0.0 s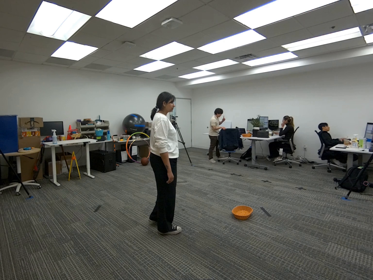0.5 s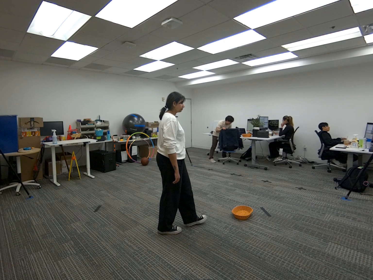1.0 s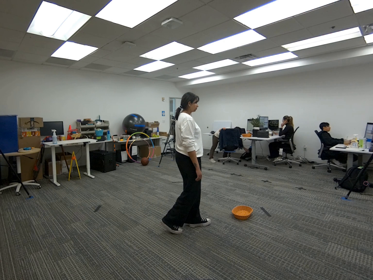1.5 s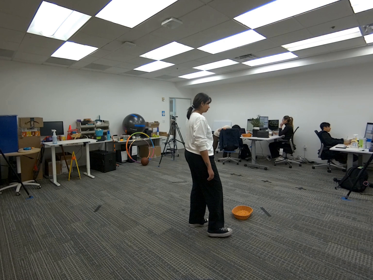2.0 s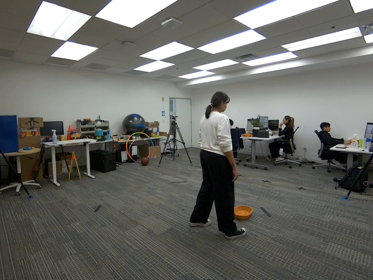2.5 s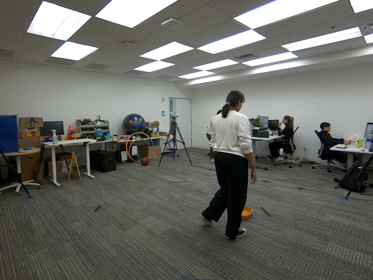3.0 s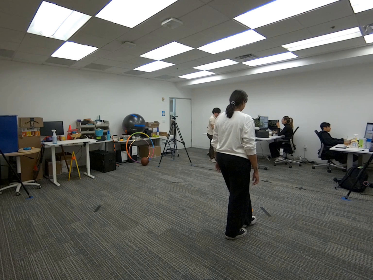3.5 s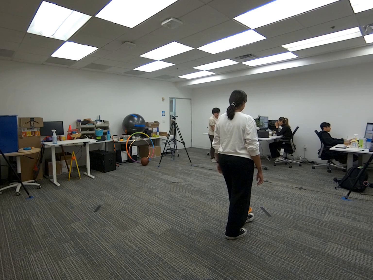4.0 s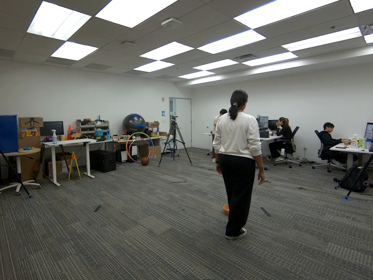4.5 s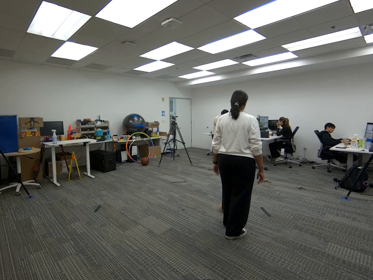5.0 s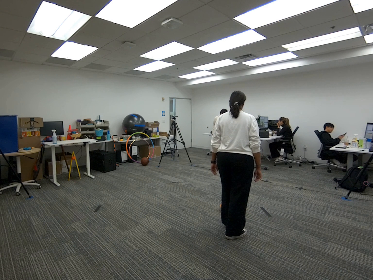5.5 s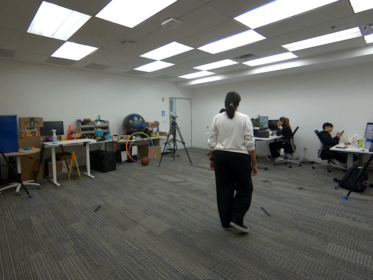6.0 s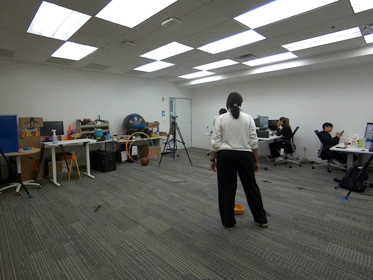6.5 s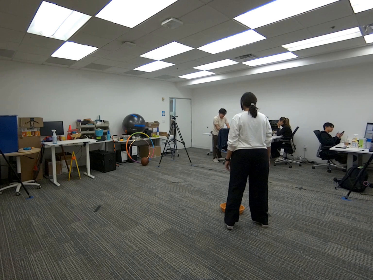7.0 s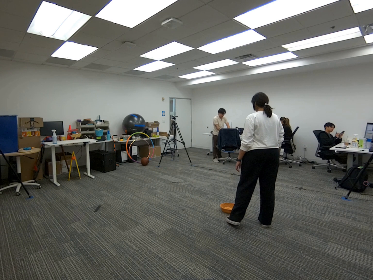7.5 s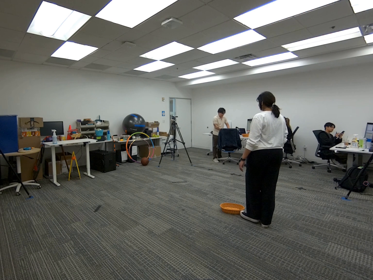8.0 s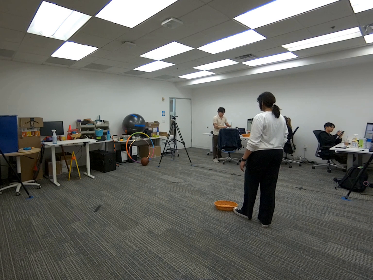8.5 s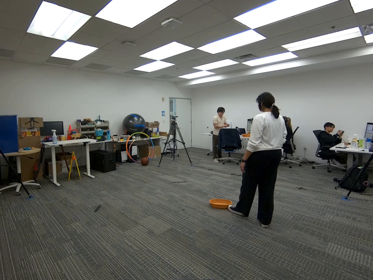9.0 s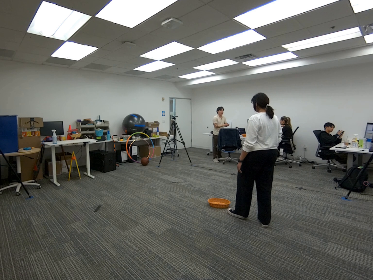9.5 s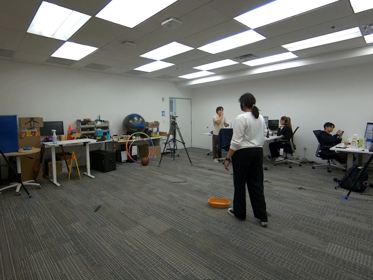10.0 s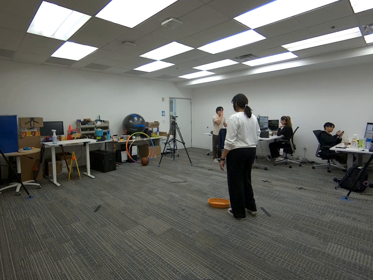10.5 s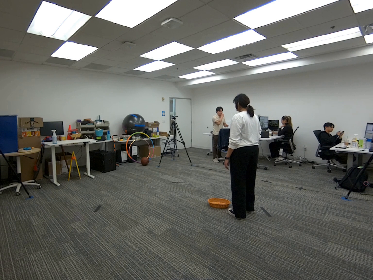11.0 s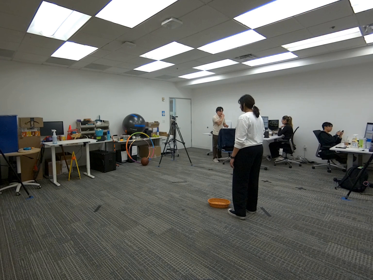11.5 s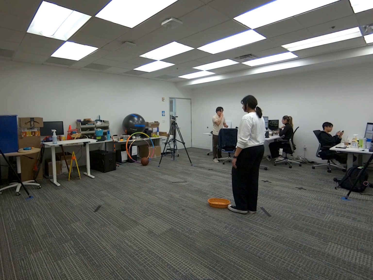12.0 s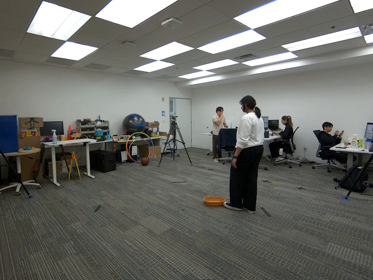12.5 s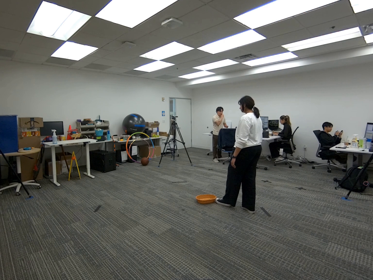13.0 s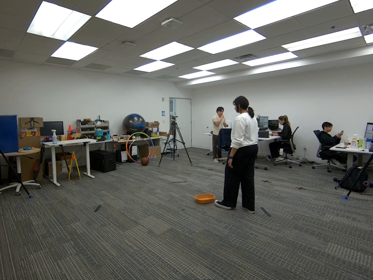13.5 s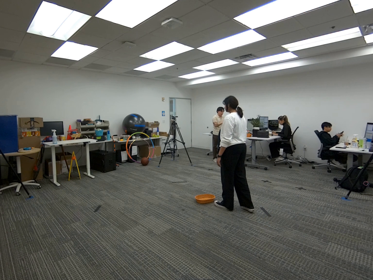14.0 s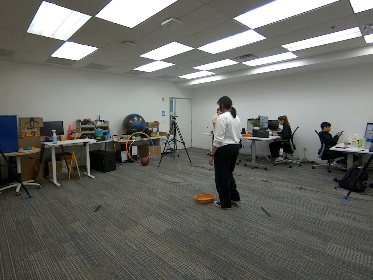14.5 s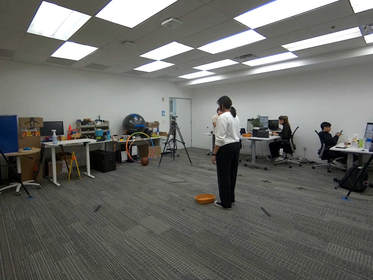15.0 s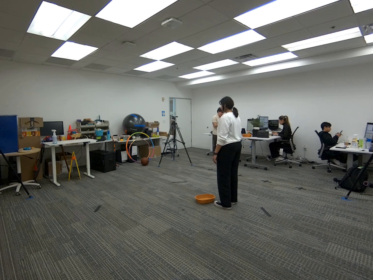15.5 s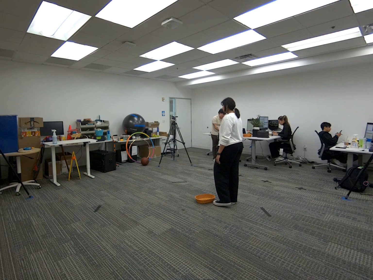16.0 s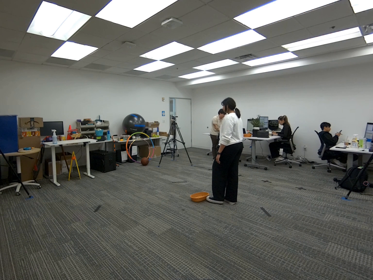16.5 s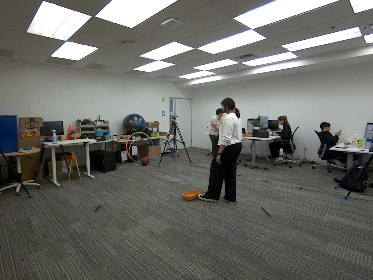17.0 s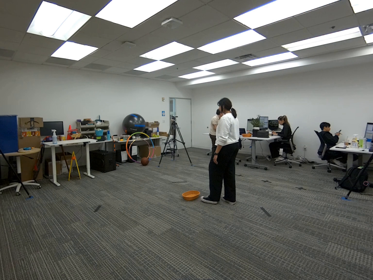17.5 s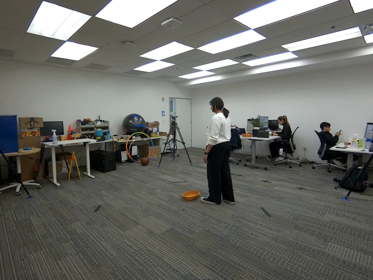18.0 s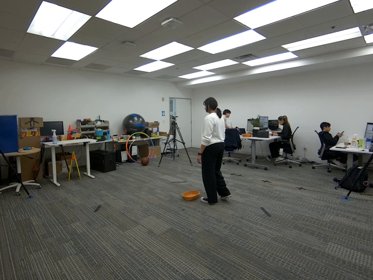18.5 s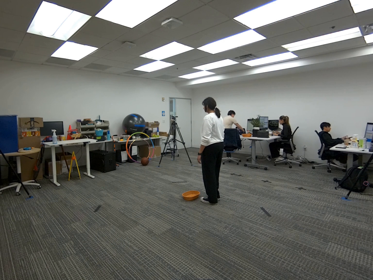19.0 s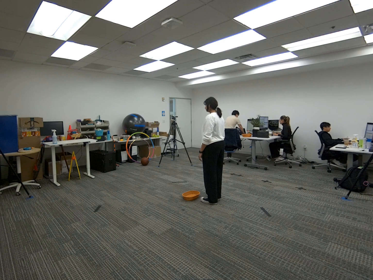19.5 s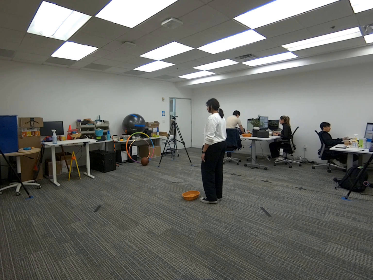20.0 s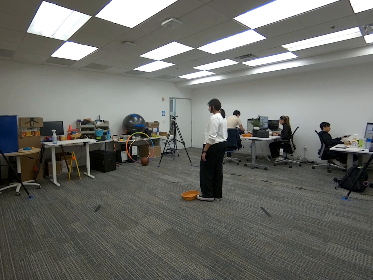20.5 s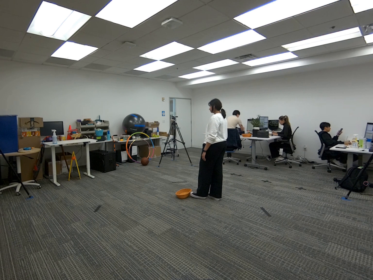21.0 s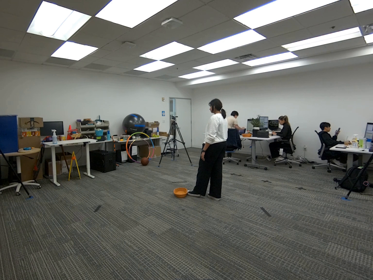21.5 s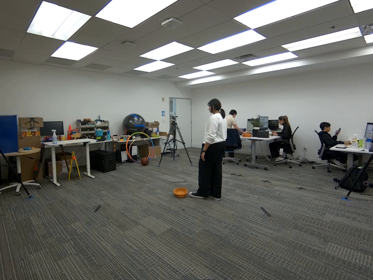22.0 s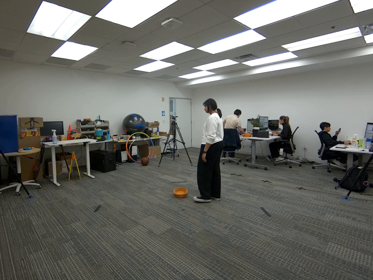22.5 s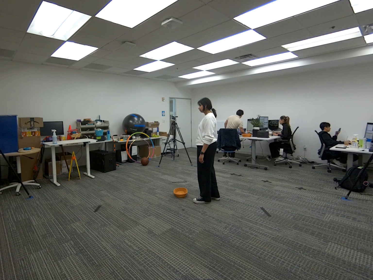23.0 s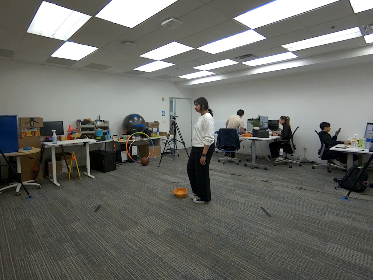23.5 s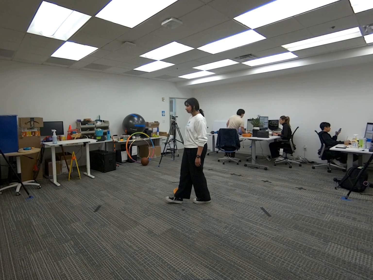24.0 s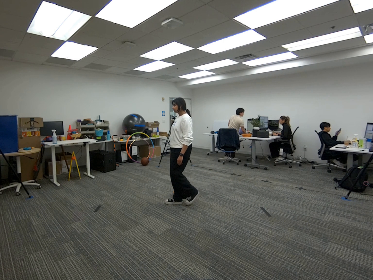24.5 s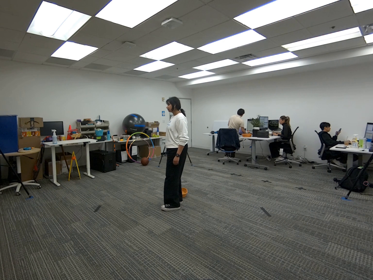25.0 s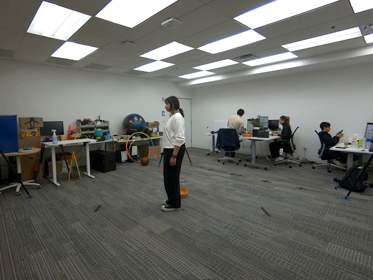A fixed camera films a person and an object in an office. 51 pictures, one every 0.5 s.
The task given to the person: Walk to the woven basket from the ground and use your left foot and push it to the side.
